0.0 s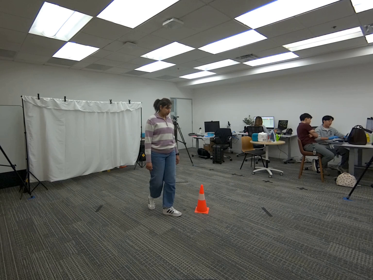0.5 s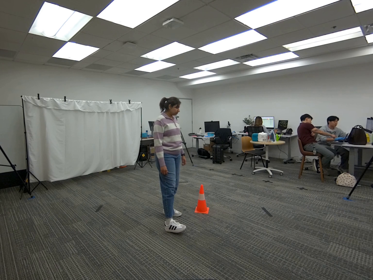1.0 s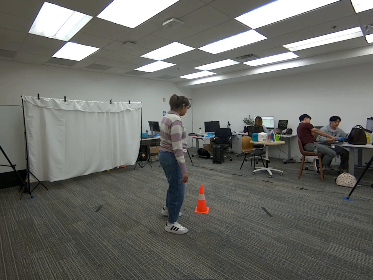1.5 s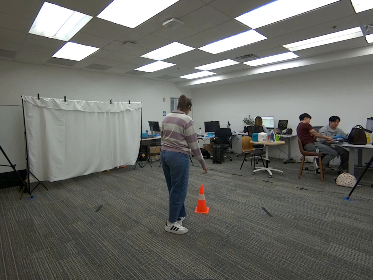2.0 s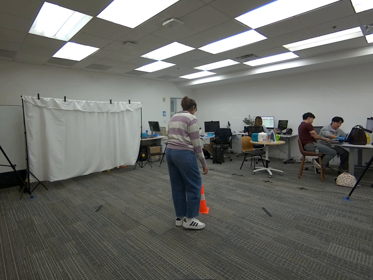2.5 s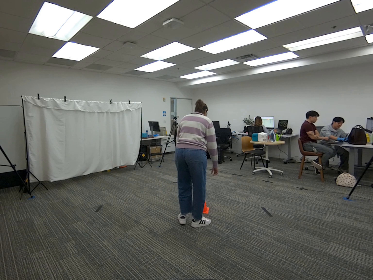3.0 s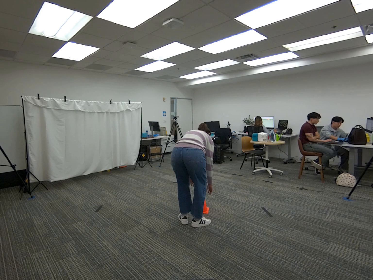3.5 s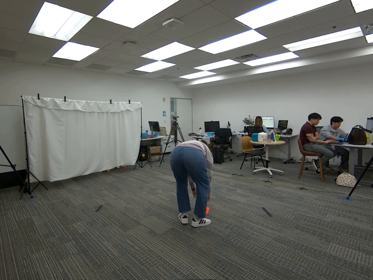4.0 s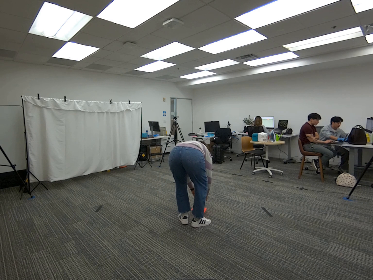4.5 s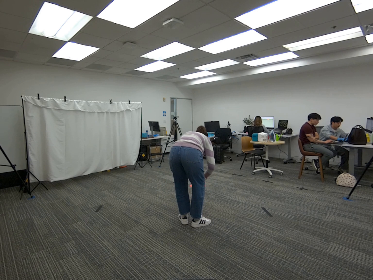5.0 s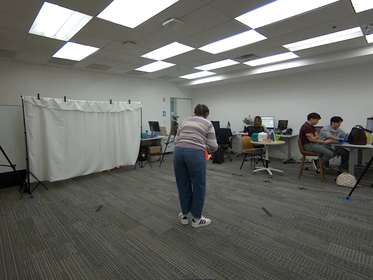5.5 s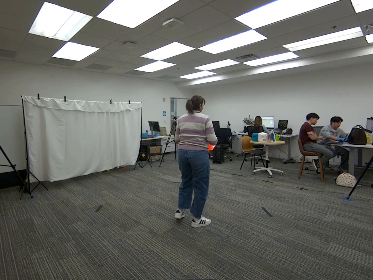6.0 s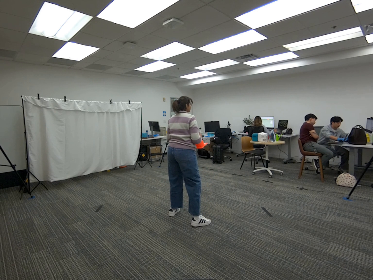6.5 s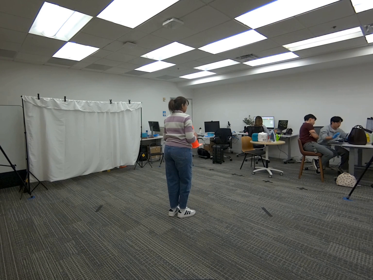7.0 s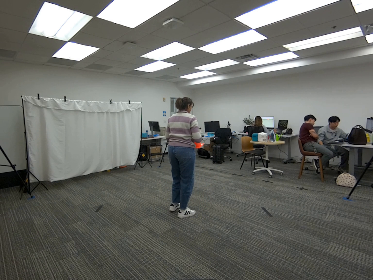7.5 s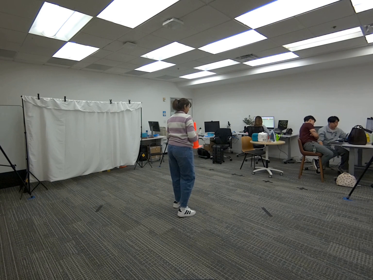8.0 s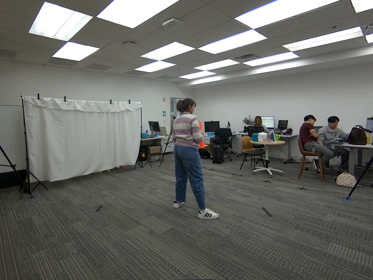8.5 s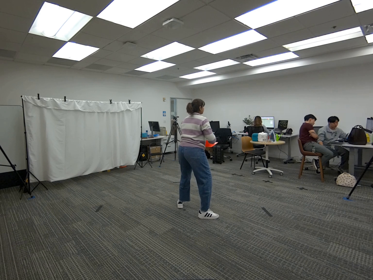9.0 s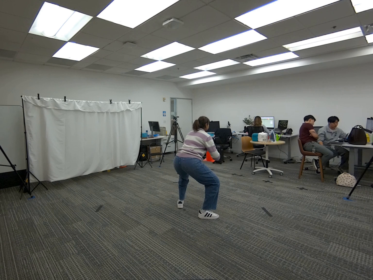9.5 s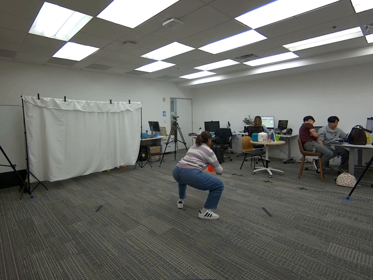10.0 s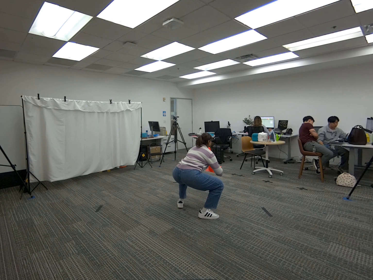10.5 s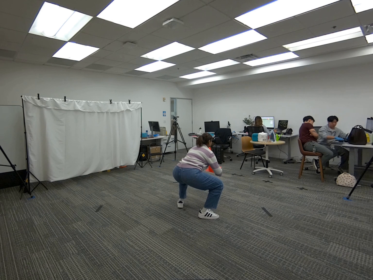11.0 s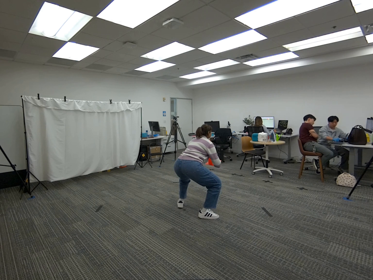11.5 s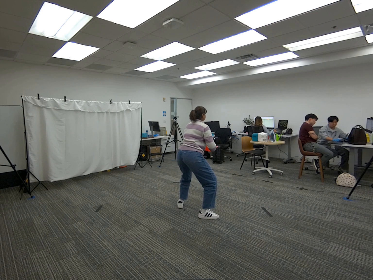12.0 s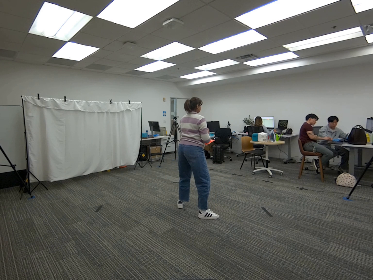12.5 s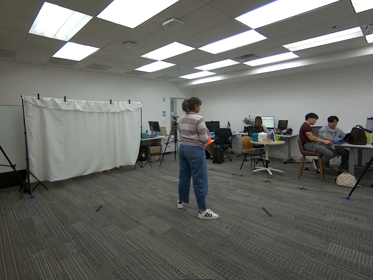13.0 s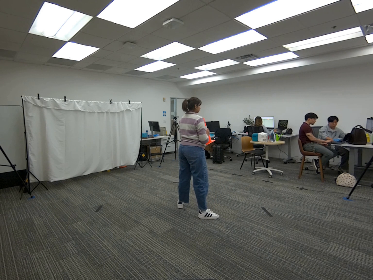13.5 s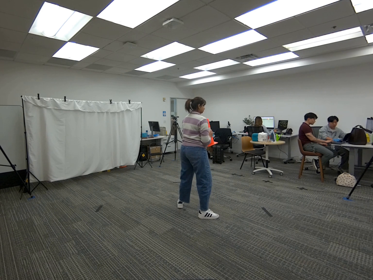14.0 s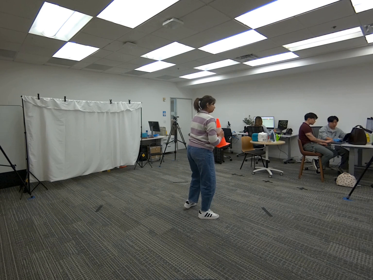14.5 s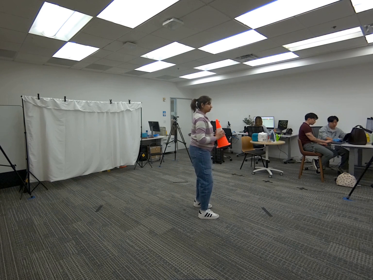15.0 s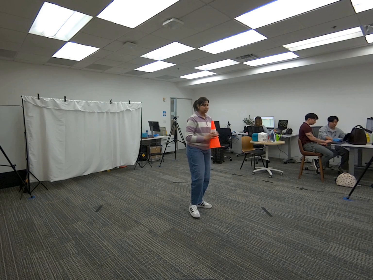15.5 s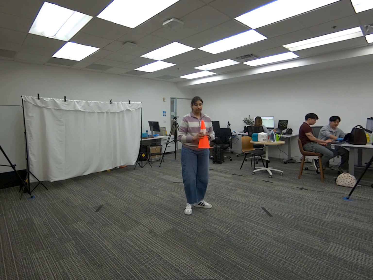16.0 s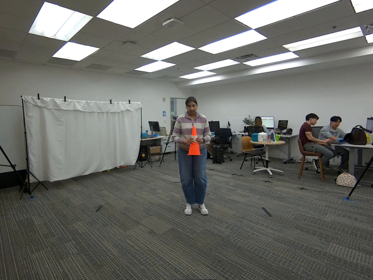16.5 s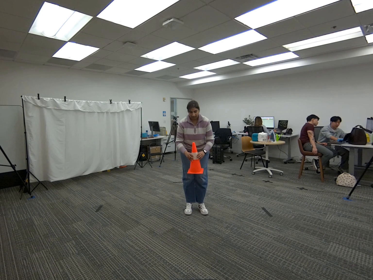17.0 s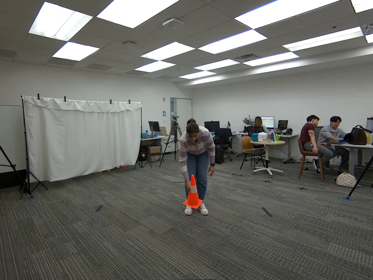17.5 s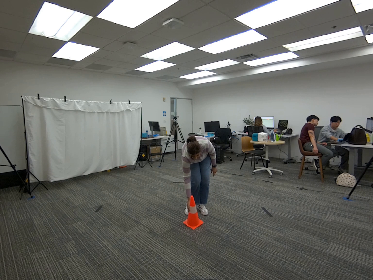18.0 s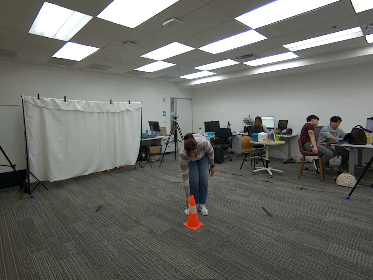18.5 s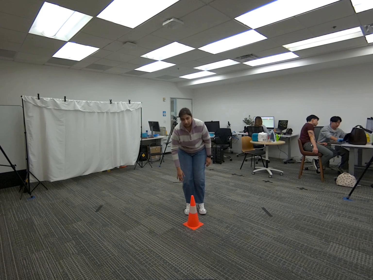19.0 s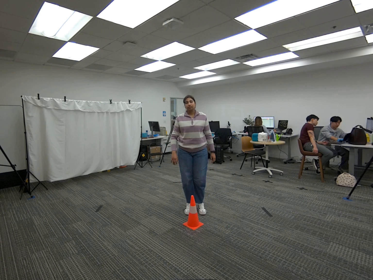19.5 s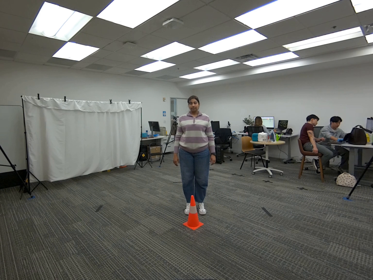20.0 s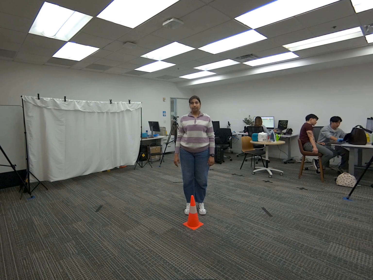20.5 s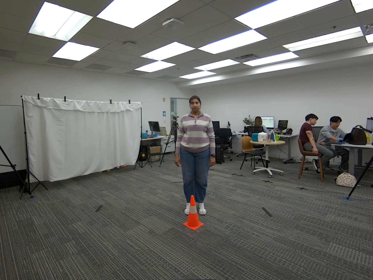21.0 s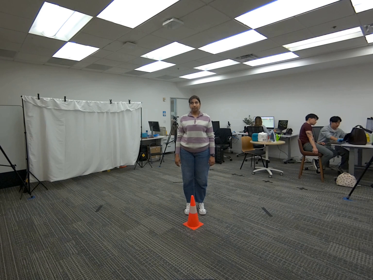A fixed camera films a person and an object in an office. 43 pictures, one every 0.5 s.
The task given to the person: Walk to the traffic cone on the ground, pick up the cone with both hands, and place the cone in front of your body. Proceed to perform squats while holding the cone in front of you. Place the cone back on the ground when finish.
